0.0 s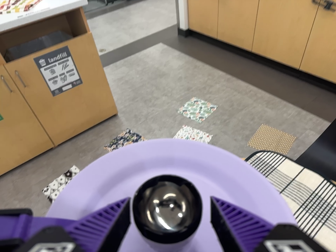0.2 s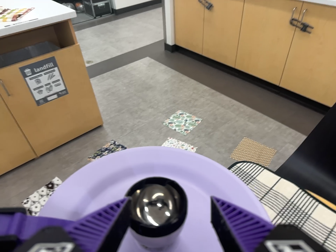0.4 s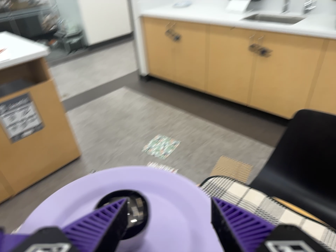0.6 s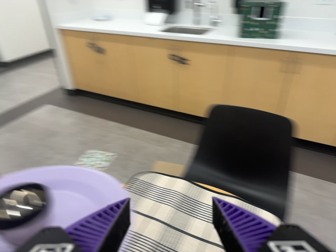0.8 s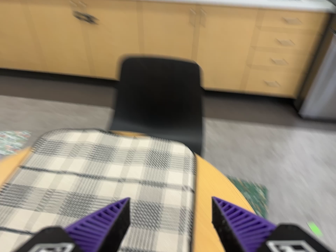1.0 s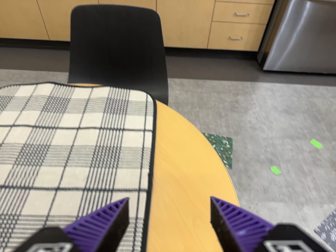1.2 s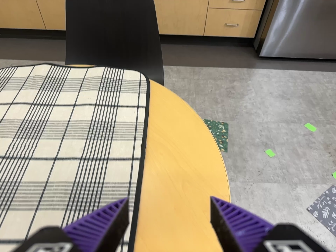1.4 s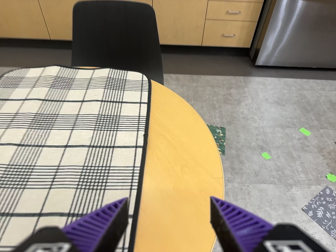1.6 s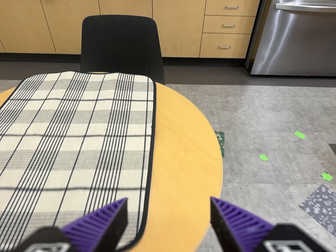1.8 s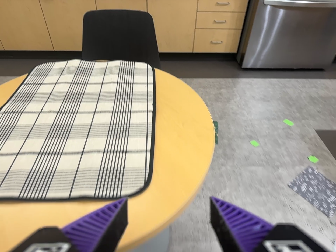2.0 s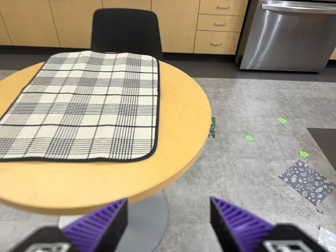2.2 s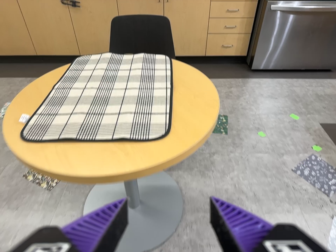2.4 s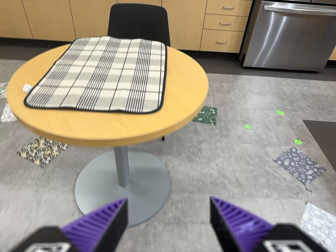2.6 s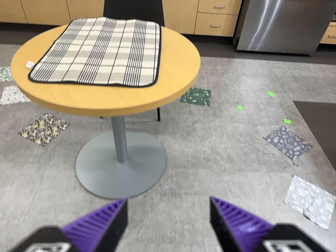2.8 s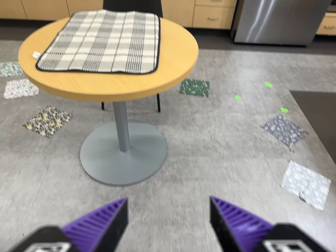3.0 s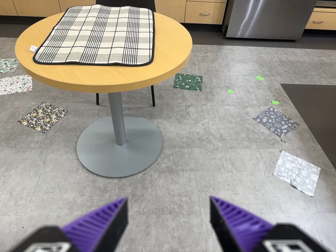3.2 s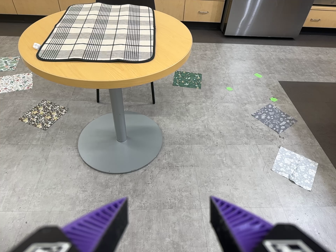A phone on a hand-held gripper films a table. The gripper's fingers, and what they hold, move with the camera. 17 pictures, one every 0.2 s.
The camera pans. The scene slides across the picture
to the left.
0.0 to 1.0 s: The camera swings to its right by about 45 degrees, and the scene slides to the left. It travels toward the bottom of its view and to its right, about 28 cm, so close, fixed things drift upward. It rolls about its line of sight by about 25 degrees, and the scene rotates counterclockwise.
1.0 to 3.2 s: The camera travels backward and toward the bottom of its view, about 90 cm, so what stands in front gets smaller.
The film runs backward here.
